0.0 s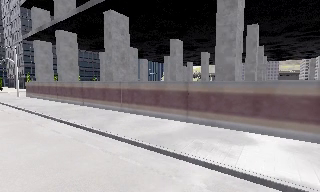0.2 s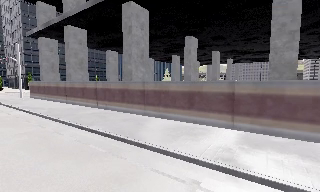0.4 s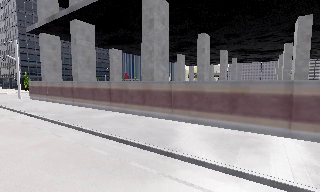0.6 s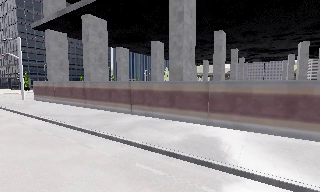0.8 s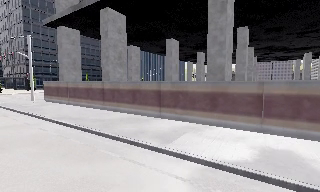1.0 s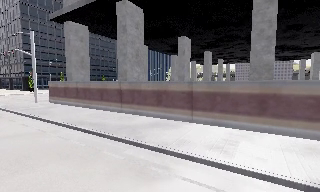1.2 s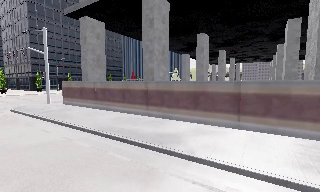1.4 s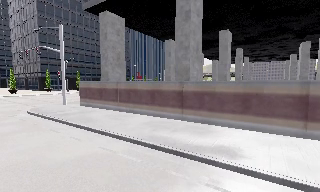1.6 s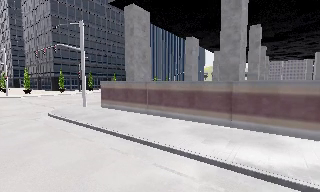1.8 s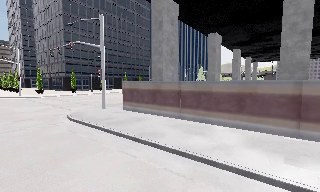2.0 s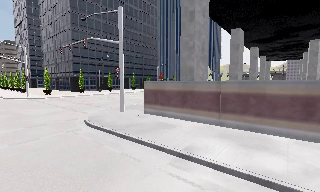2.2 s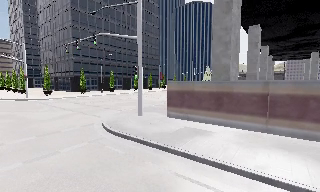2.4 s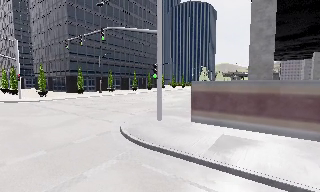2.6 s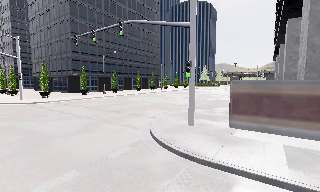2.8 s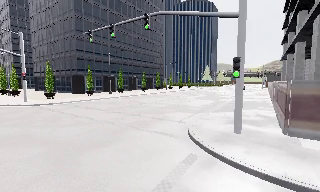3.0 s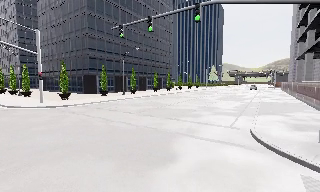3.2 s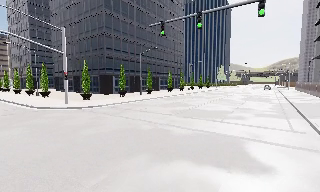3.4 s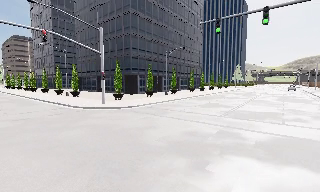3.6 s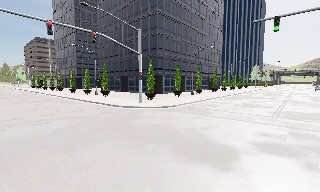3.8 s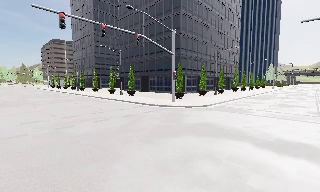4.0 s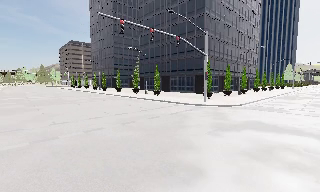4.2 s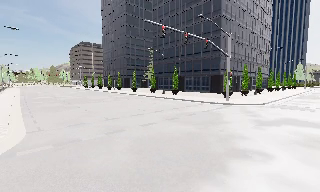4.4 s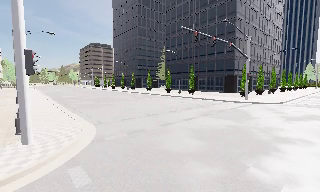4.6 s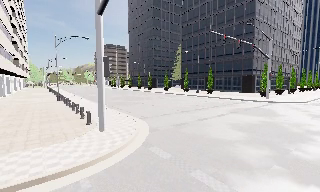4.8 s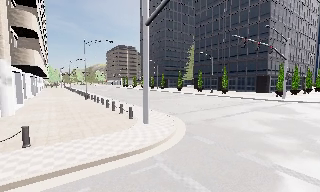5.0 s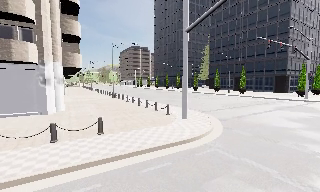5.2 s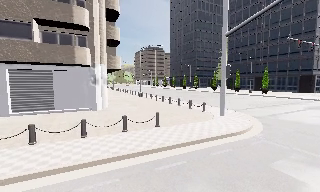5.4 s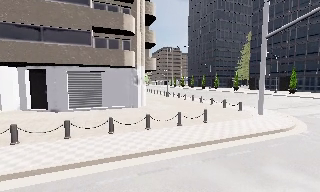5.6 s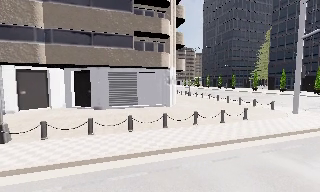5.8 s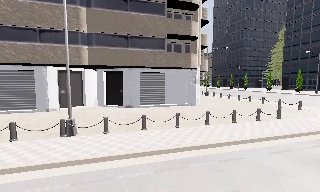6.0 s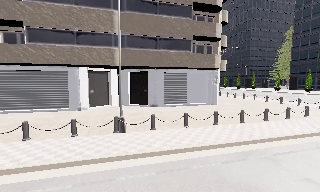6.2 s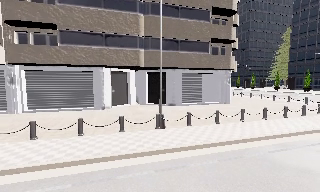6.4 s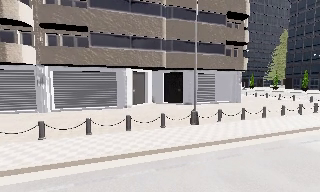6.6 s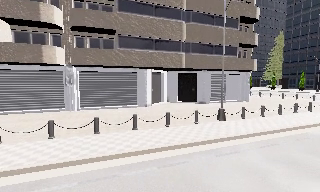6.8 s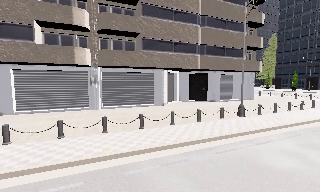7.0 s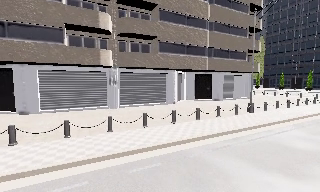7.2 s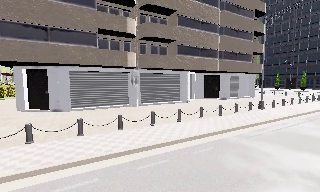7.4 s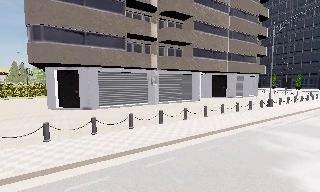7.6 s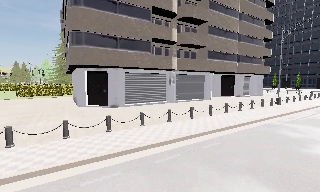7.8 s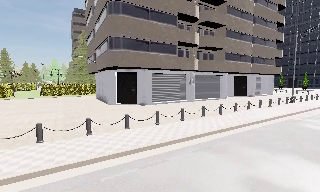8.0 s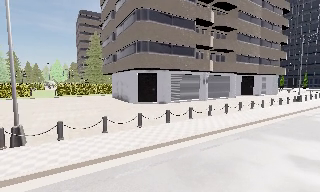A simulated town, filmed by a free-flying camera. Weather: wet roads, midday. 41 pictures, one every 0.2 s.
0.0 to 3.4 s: The camera travels to its left and forward, about 40 m, so close, fixed things drift to the right.
3.4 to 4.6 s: The camera pans to its left, which is counterclockwise from overhead, by about 15 degrees. It travels to its left, about 15 m, so close, fixed things drift to the right.
4.6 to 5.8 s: The camera swings to its left by about 20 degrees, and the scene slides to the right. It travels to its left and backward, about 12 m, so close, fixed things drift to the right.
5.8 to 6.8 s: The camera travels to its left, about 11 m, so close, fixed things drift to the right.
6.8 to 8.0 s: The camera travels to its left and backward, about 14 m, so close, fixed things drift to the right.
The film runs forward here.
